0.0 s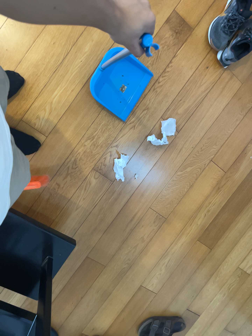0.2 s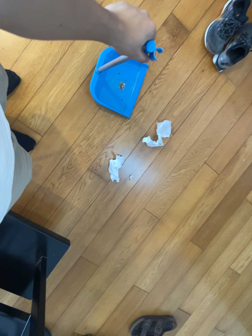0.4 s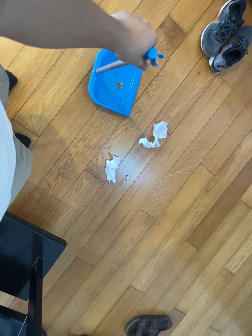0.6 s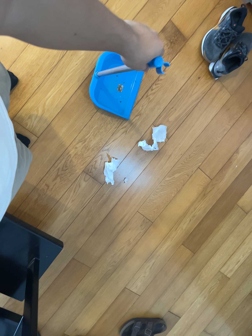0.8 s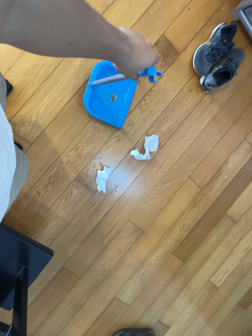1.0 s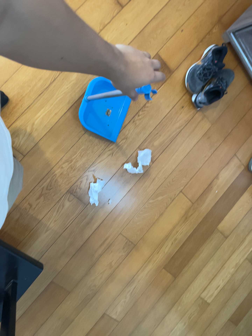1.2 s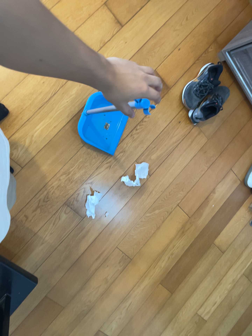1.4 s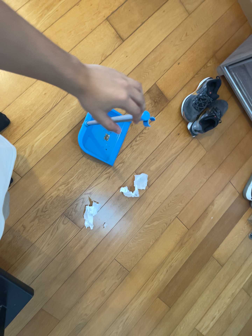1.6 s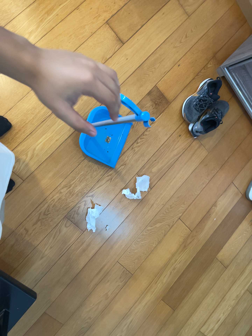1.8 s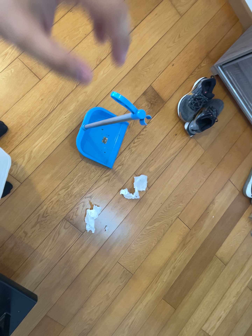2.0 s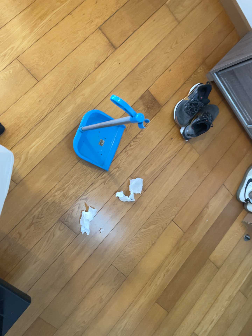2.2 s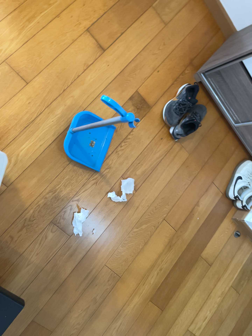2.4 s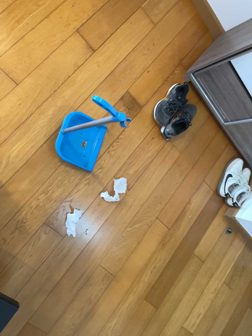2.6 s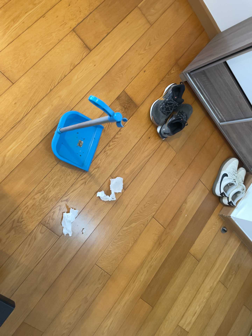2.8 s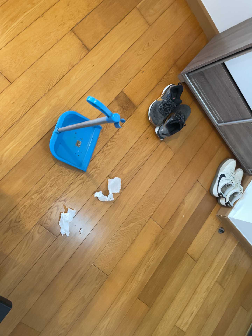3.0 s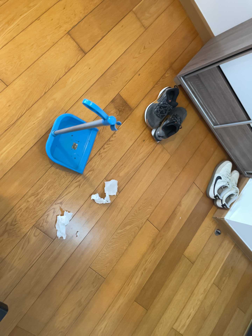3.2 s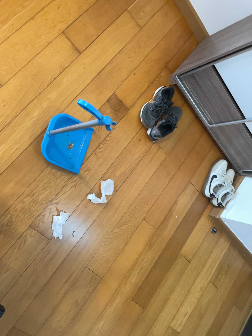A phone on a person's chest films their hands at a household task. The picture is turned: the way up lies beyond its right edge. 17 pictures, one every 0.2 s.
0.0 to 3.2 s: The camera pans to its right by about 15 degrees. It travels backward, about 10 cm, so what stands in front gets smaller. Its aim tips toward the top of its view by about 15 degrees, and the scene shifts downward.
The film runs backward here.
